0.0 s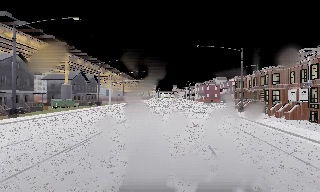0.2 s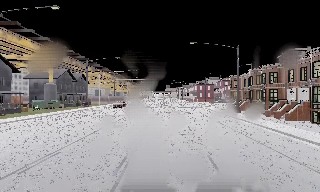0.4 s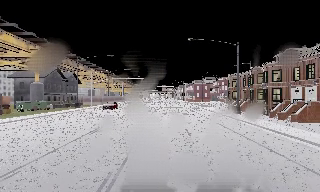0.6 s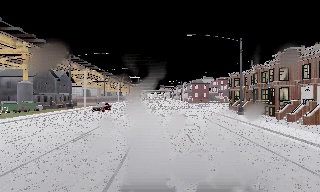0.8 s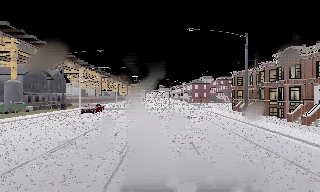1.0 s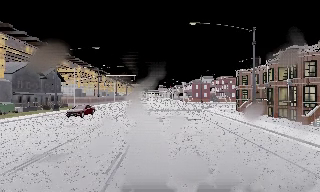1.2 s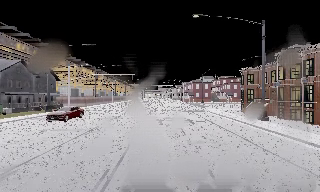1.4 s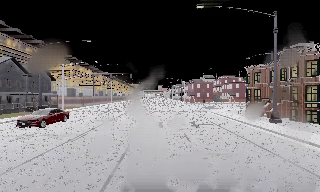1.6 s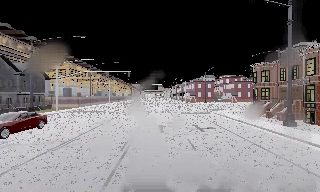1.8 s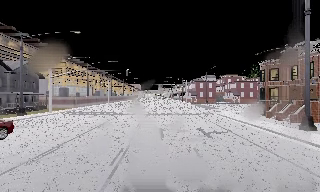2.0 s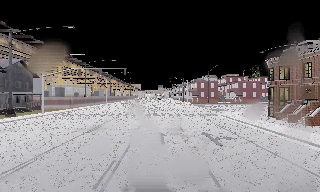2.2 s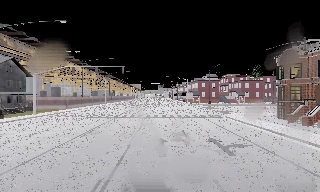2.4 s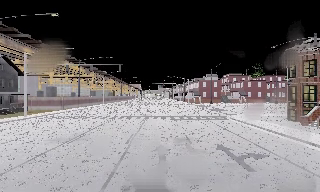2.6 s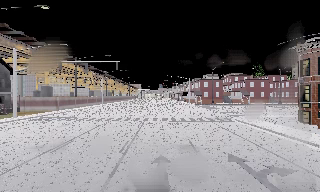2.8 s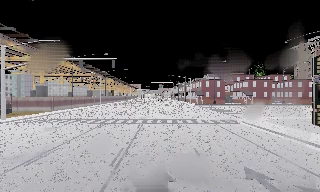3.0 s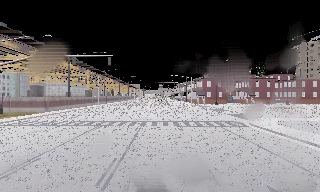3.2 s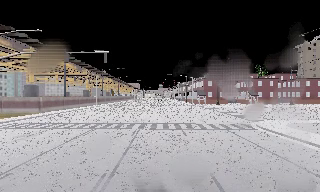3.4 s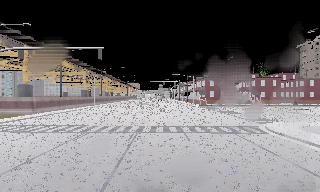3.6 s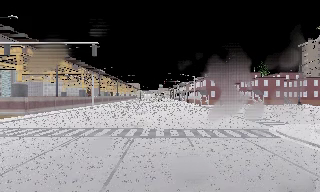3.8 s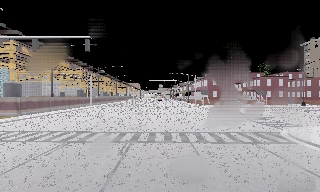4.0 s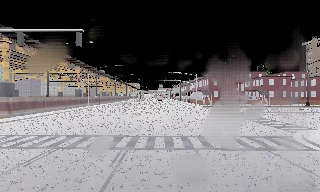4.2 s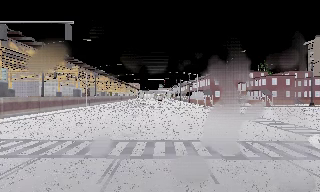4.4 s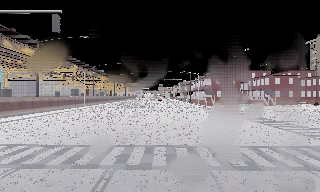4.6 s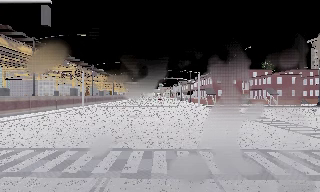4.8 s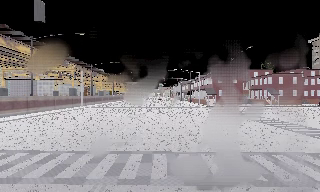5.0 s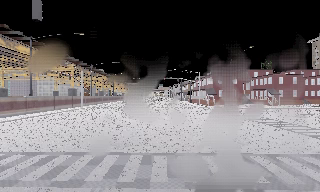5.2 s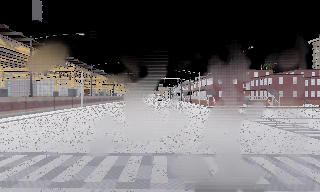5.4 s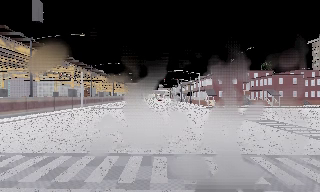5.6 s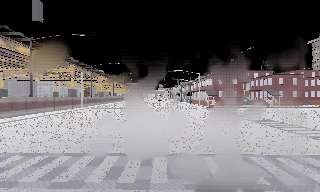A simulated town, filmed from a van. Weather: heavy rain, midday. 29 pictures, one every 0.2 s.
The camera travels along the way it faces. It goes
forward.
0.0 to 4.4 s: The camera travels forward, about 30 m, so what stands in front looms larger.
4.4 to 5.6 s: The camera travels forward, about 1 m, so what stands in front looms larger. It loses speed.
The film runs forward here.
